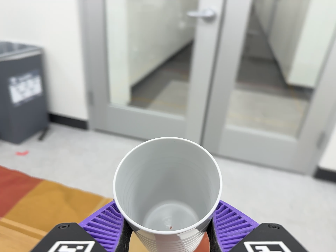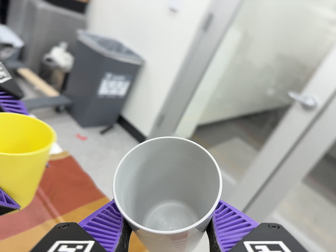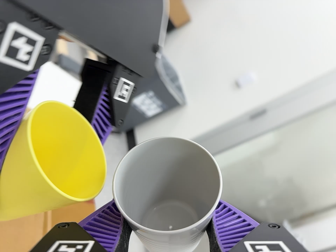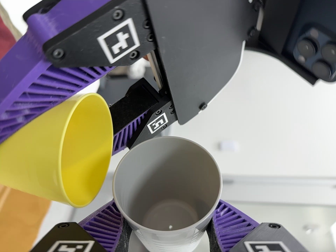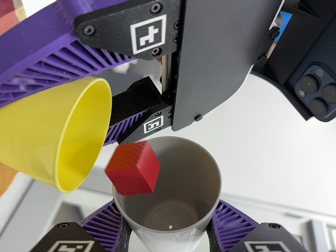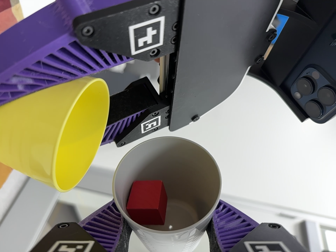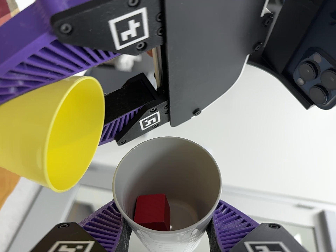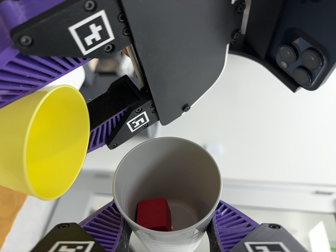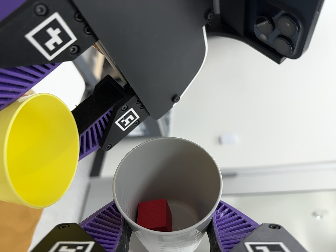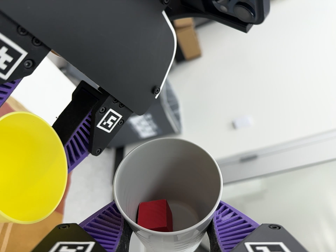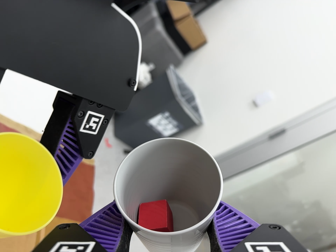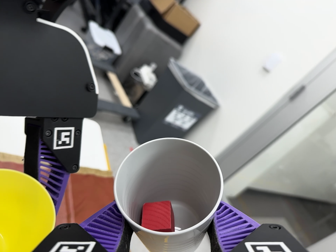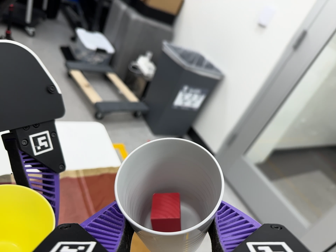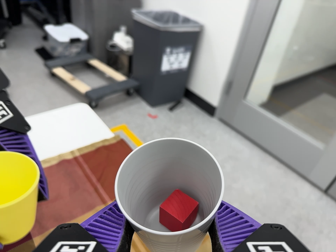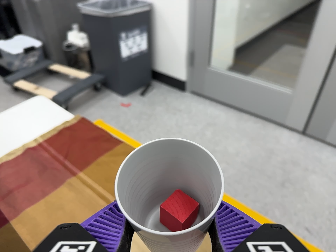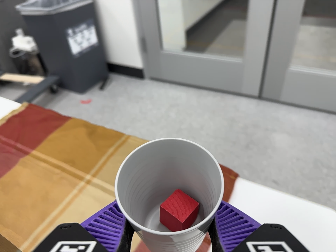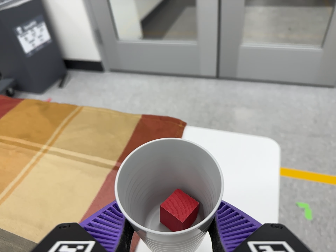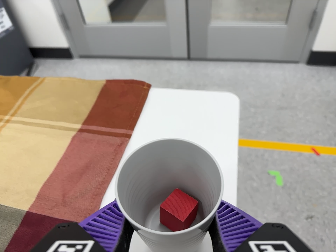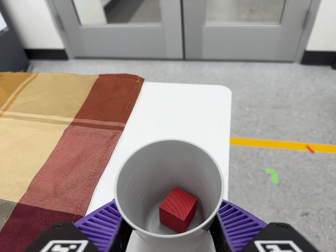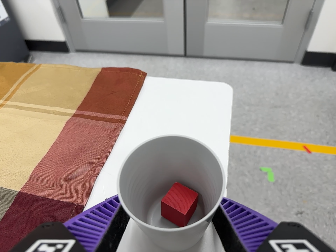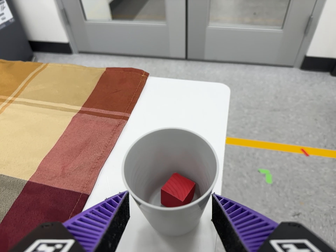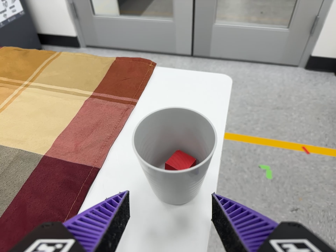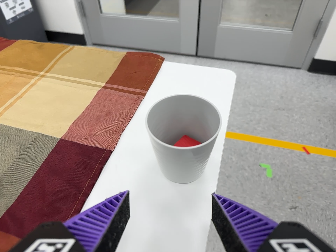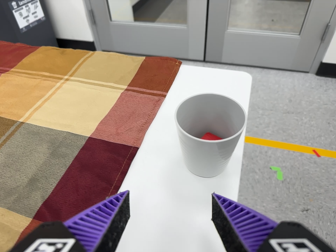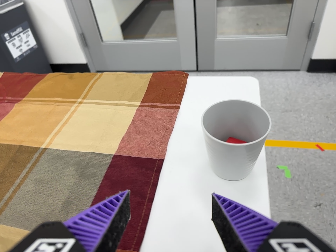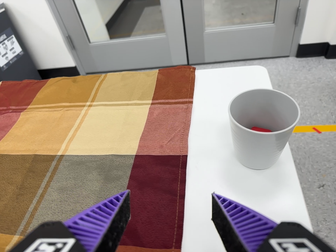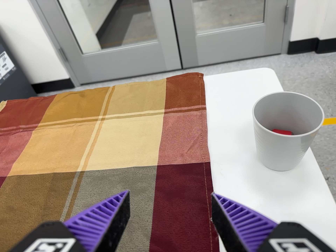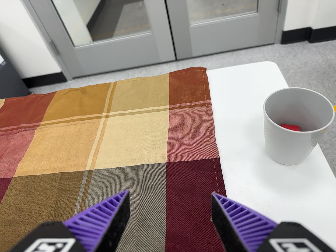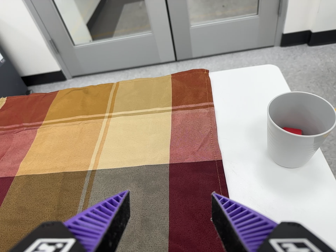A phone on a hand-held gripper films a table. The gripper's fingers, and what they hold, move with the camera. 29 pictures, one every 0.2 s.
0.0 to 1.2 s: The camera travels to its left, about 24 cm, so close, fixed things drift to the right. Its aim tips toward the top of its view by about 20 degrees, and the scene shifts downward. It rolls about its line of sight by about 105 degrees, and the scene rotates clockwise.
1.2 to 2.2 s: The camera pans to its left by about 20 degrees. It travels to its right, about 16 cm. It rolls about its line of sight by about 55 degrees, and the scene rotates counterclockwise.
2.2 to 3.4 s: The camera pans to its right by about 15 degrees. It travels toward the bottom of its view and to its right, about 38 cm, so close, fixed things drift upward. Its aim tips toward the bottom of its view by about 15 degrees, and the scene shifts upward. It rolls about its line of sight by about 70 degrees, and the scene rotates counterclockwise.
3.4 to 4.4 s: The camera travels backward and toward the bottom of its view, about 10 cm, so what stands in front gets smaller.
4.4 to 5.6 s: The camera travels to its left, about 18 cm, so close, fixed things drift to the right. It rolls about its line of sight by about 15 degrees, and the scene rotates counterclockwise.
The film runs backward here.
